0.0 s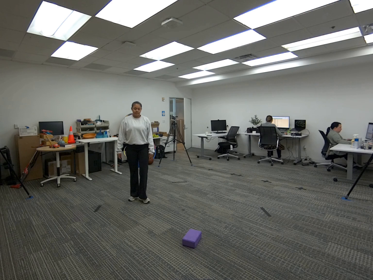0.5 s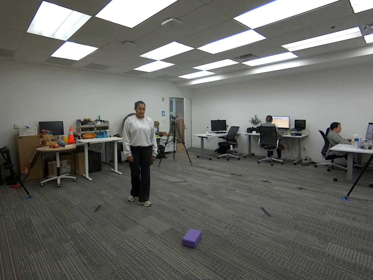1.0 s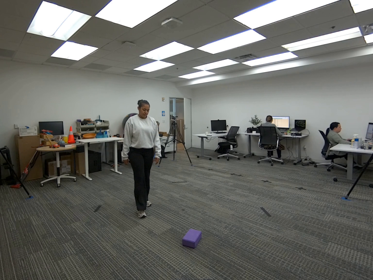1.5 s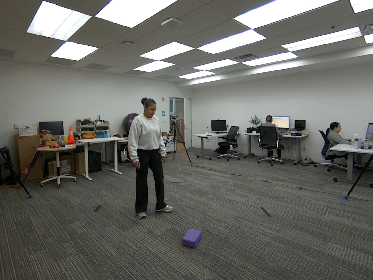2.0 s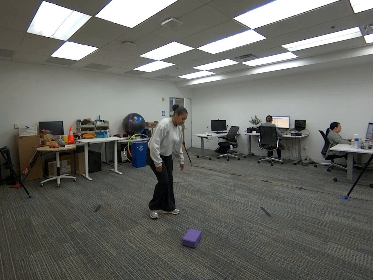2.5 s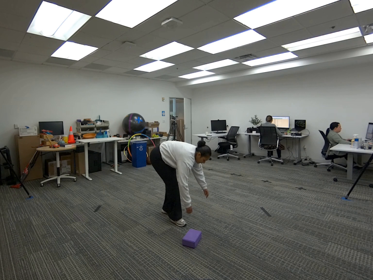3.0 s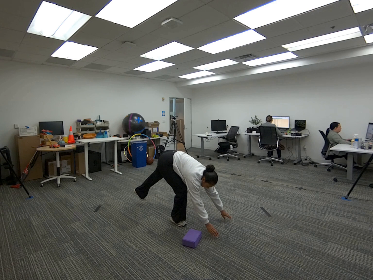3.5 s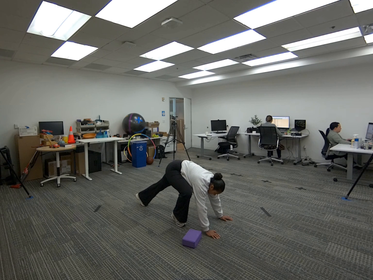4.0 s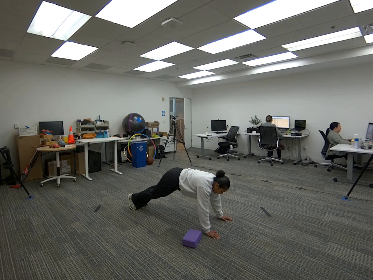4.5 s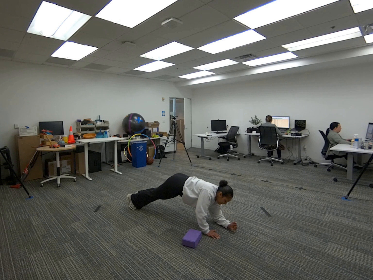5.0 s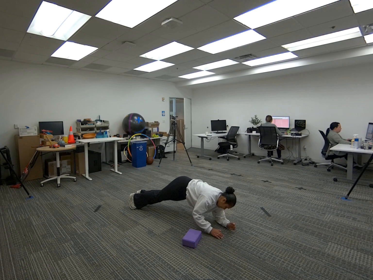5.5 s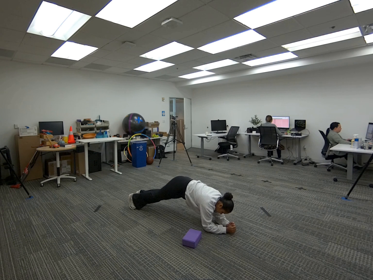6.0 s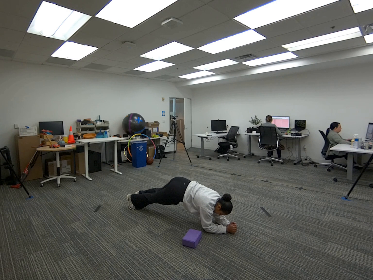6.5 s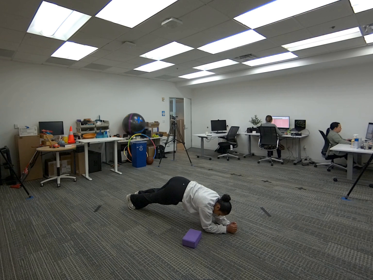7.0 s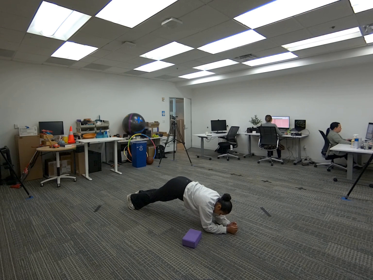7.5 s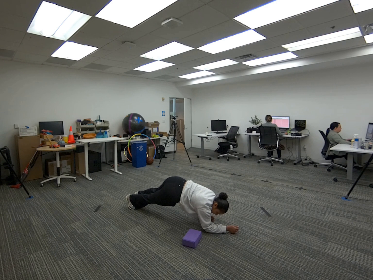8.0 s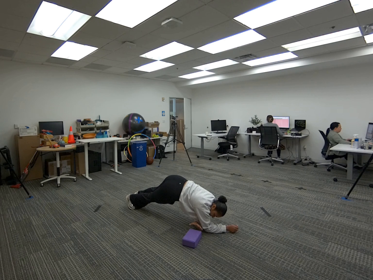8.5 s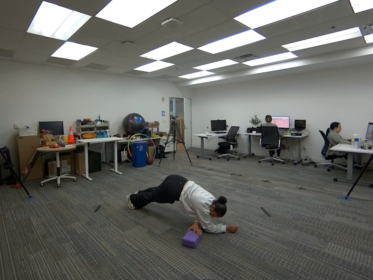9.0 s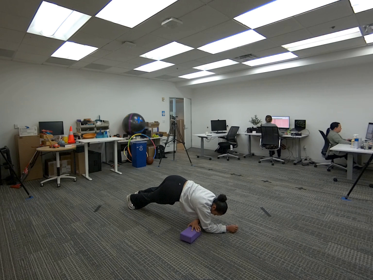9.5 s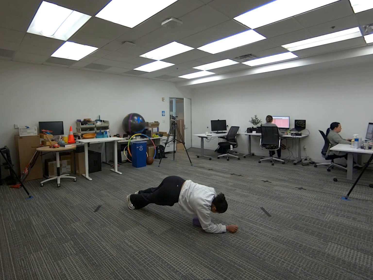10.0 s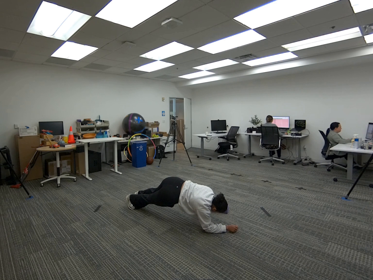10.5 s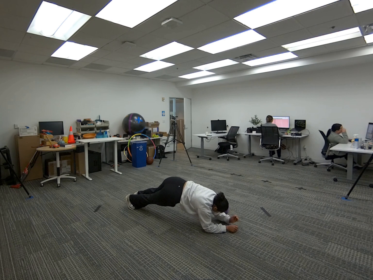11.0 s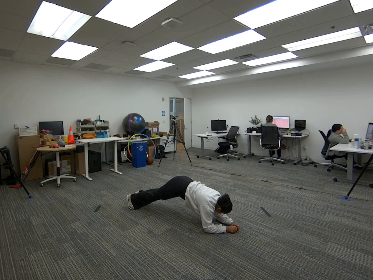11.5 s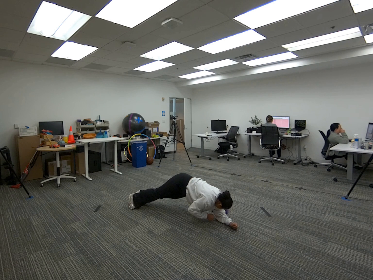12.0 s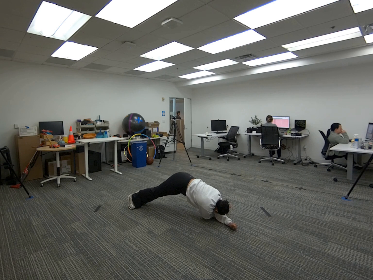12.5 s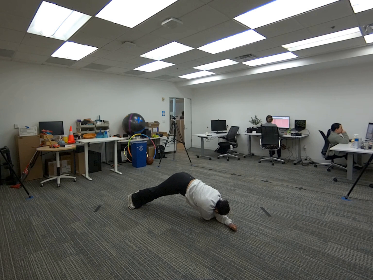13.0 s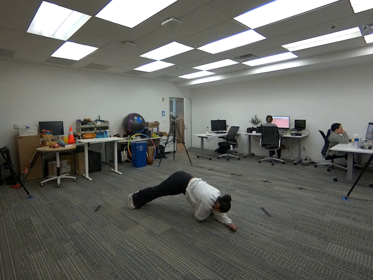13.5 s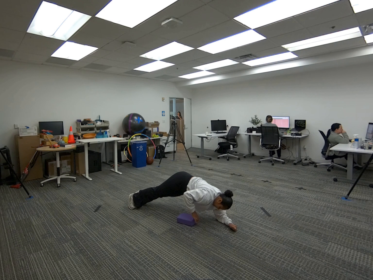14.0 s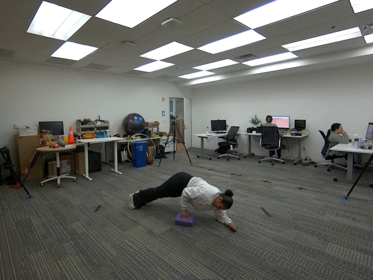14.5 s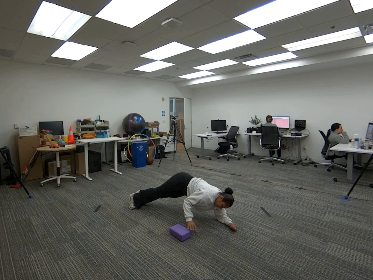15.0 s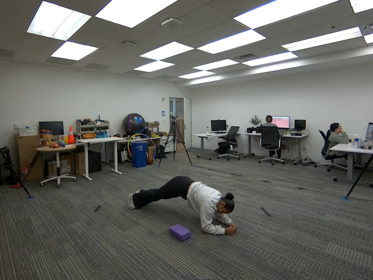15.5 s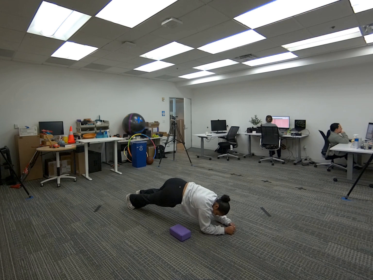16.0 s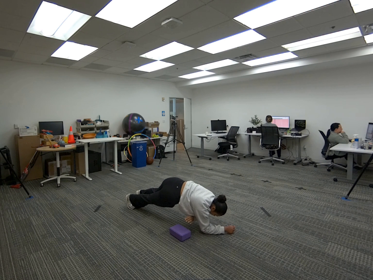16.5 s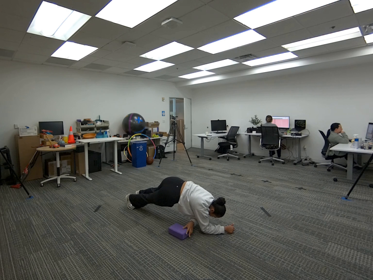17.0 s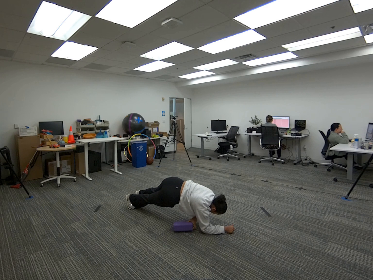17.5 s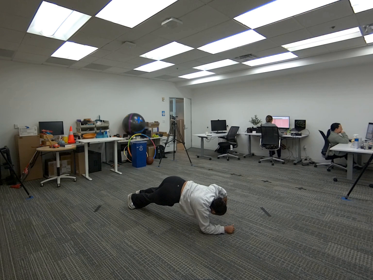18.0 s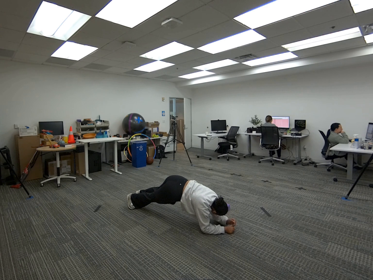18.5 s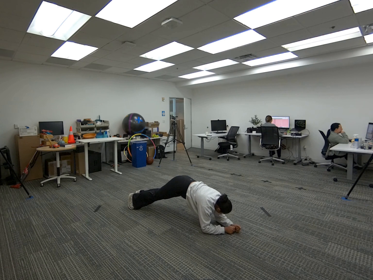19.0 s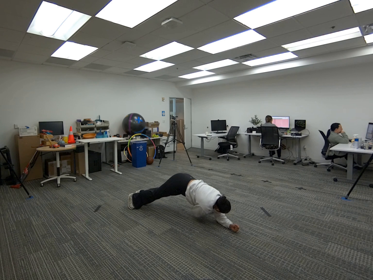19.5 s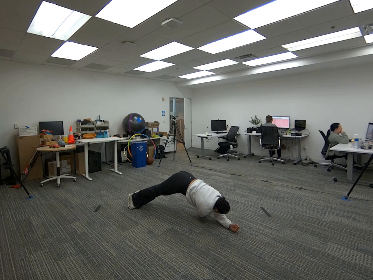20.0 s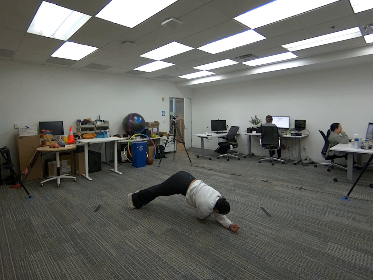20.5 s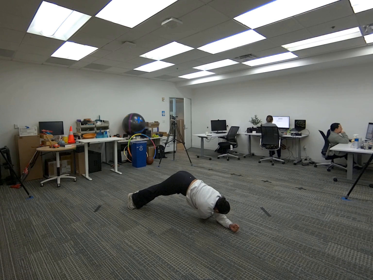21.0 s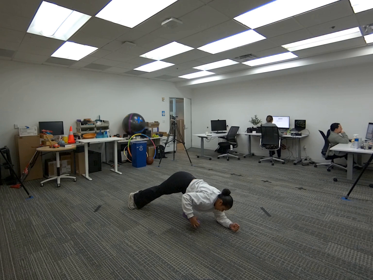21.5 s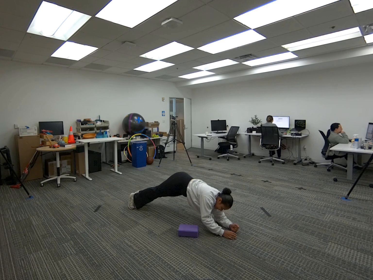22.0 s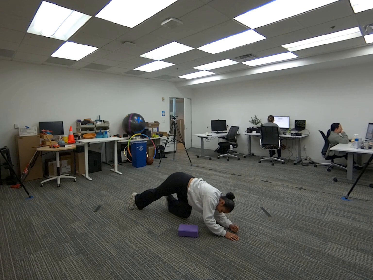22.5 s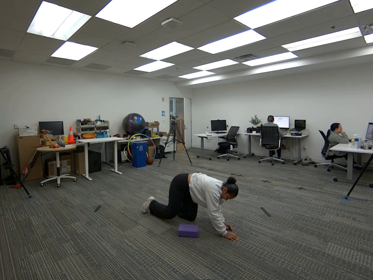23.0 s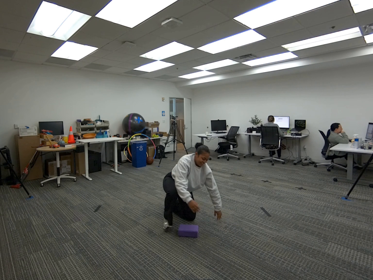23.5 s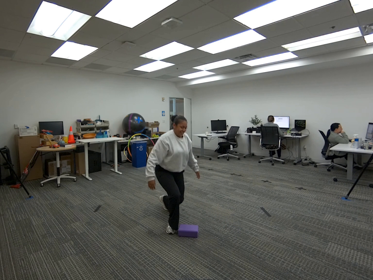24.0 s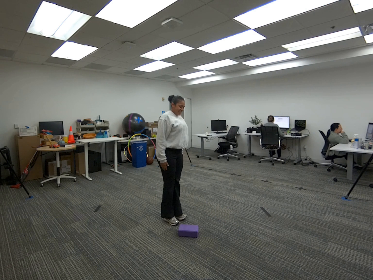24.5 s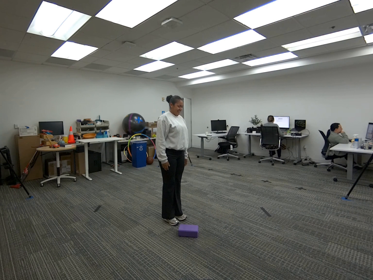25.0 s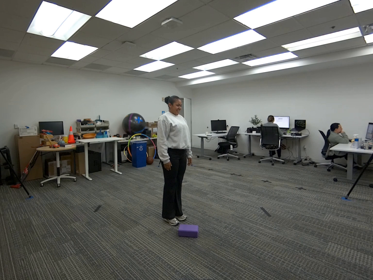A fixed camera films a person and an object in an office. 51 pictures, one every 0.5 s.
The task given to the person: Get into a plank position and drag the yoga block to the other side of your plank using your right hand once on the other side use your left hand to move it back to the right. Continue until the time is up.
